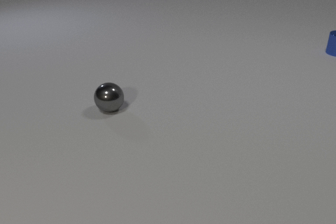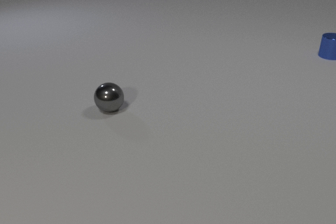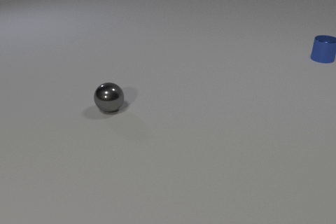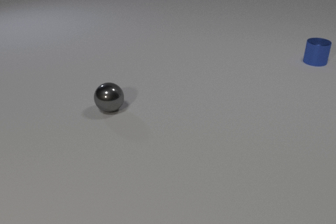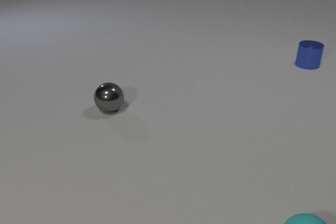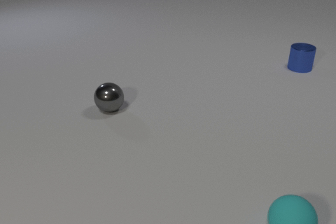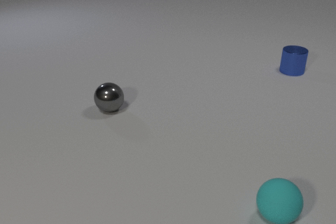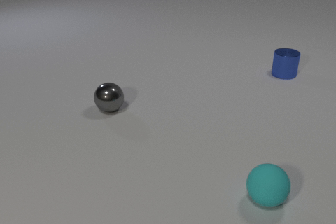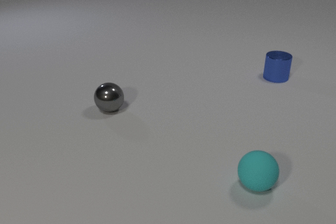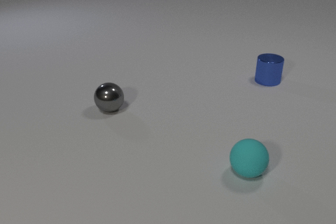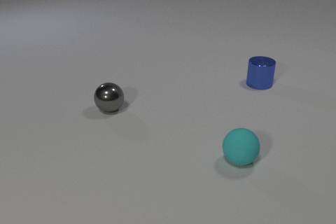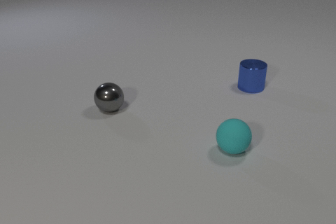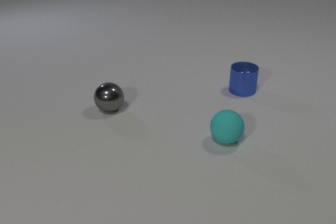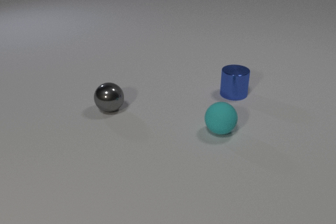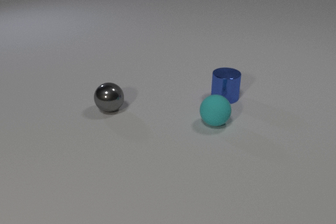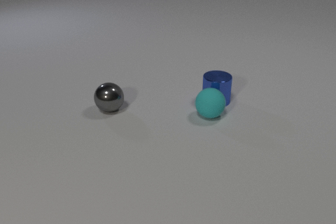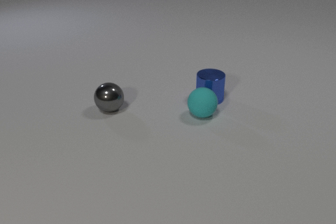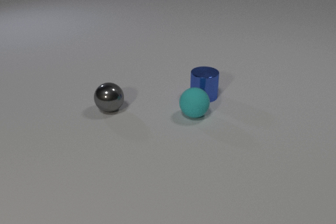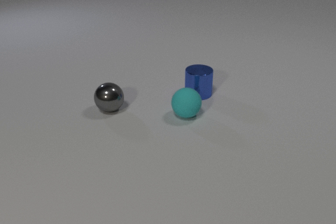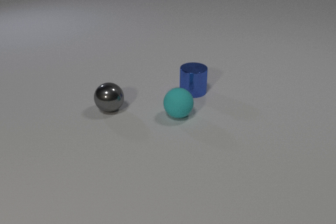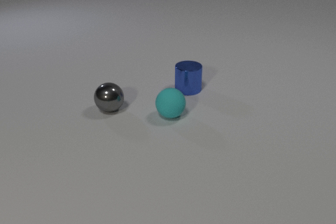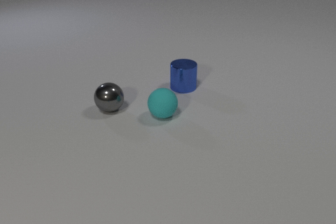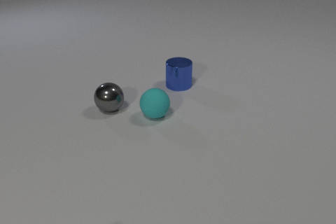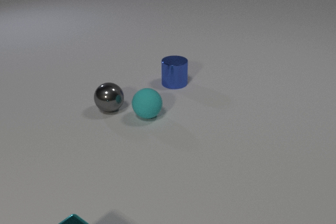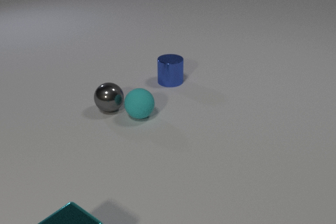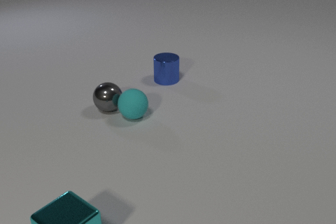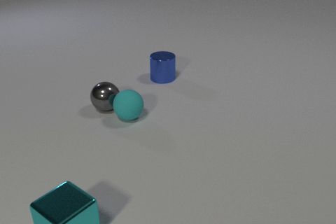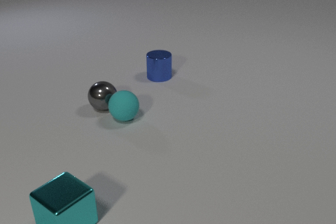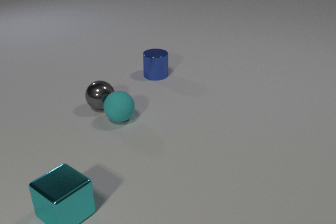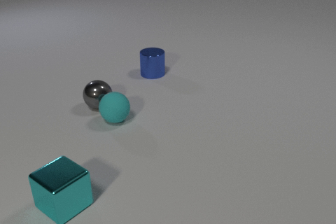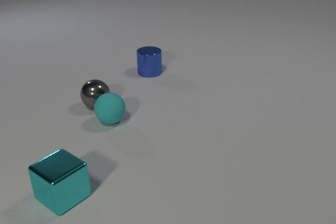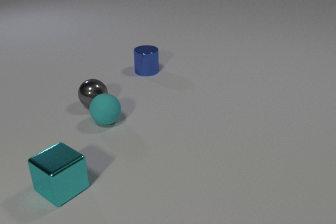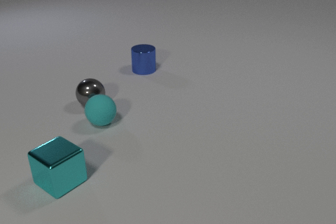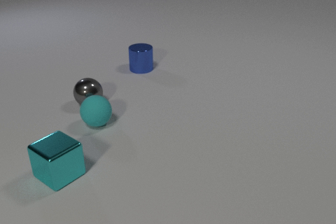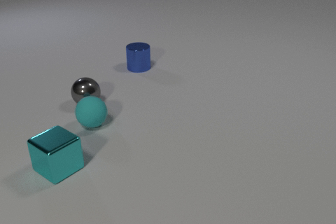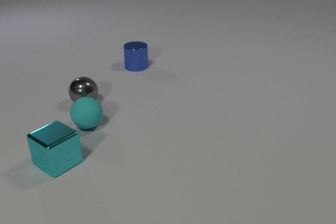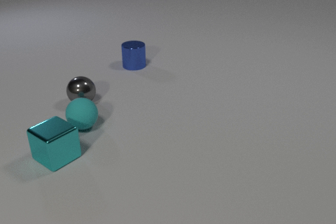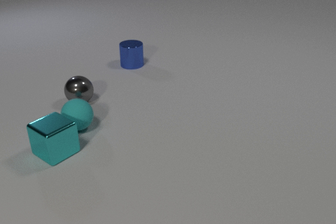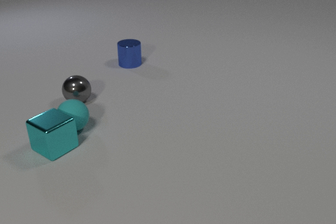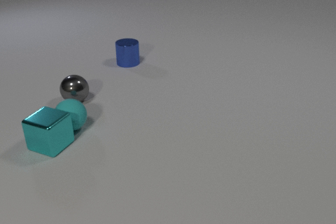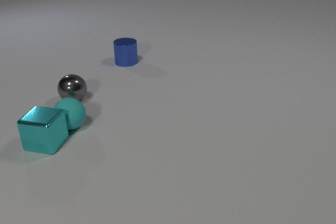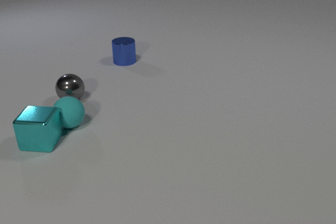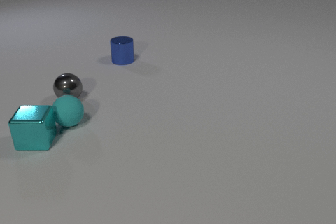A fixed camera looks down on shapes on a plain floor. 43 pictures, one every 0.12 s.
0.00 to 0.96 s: The blue metal cylinder slides toward the camera and to the left. The cyan rubber sphere comes in at the bottom edge, rolls away from the camera and to the left.
0.96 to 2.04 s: The blue metal cylinder slides to the left and toward the camera. The cyan rubber sphere rolls away from the camera and to the left. The blue metal cylinder and the cyan rubber sphere collide.
2.04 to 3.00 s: The blue metal cylinder slides to the left and away from the camera. The cyan rubber sphere rolls to the left. The cyan metal cube comes in at the bottom edge, slides away from the camera. The cyan rubber sphere and the gray metal sphere collide.
3.00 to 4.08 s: The blue metal cylinder slides away from the camera and to the left. The cyan rubber sphere rolls to the left. The gray metal sphere rolls to the left and away from the camera. The cyan metal cube slides away from the camera.
4.08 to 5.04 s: The blue metal cylinder slides away from the camera and to the left. The cyan rubber sphere rolls to the left. The gray metal sphere rolls to the left and away from the camera. The cyan metal cube slides away from the camera, spins counterclockwise seen from above by about 45 degrees, its near face sliding to the right. The cyan rubber sphere and the cyan metal cube collide.
How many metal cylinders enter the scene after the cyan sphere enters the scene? 0.
What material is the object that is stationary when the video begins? metal.
What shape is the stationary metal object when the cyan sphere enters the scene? sphere.
